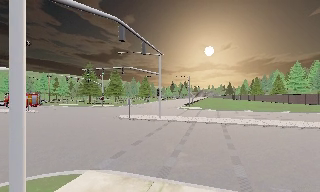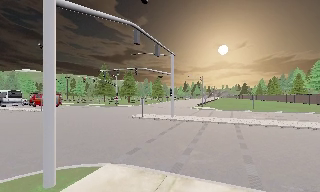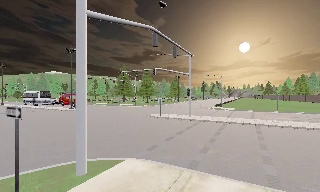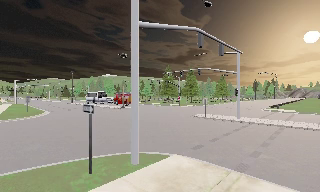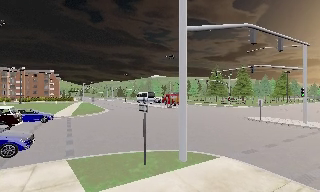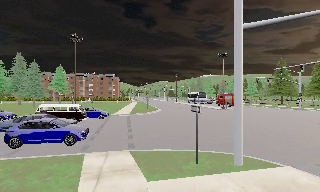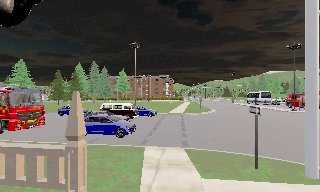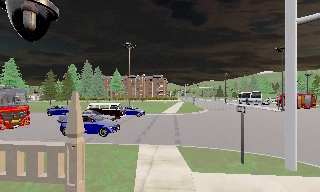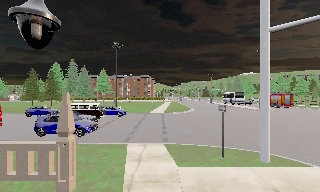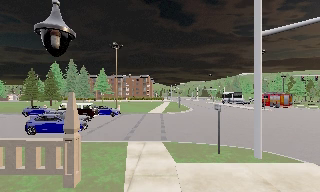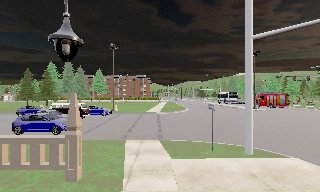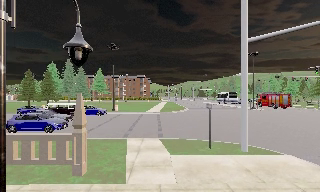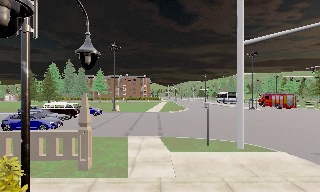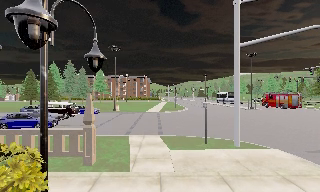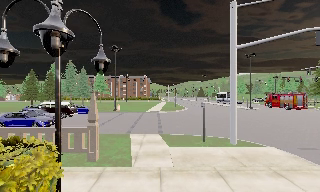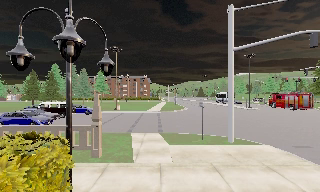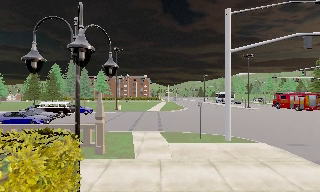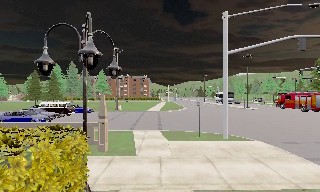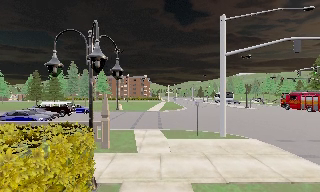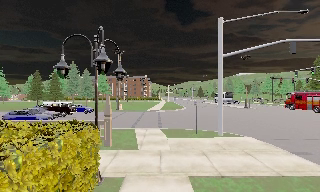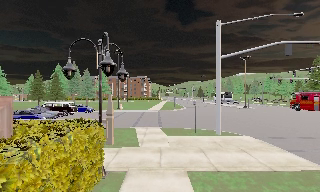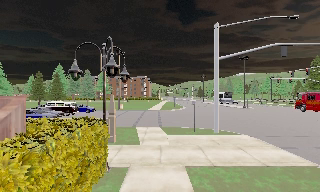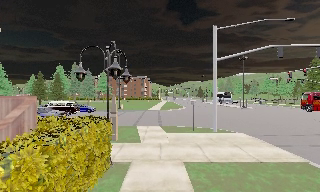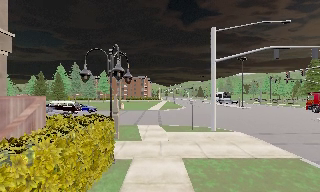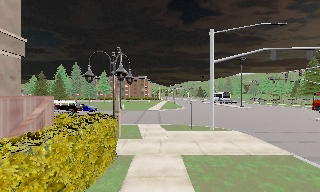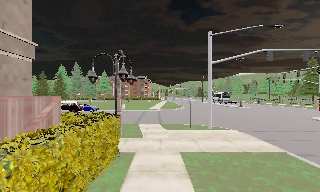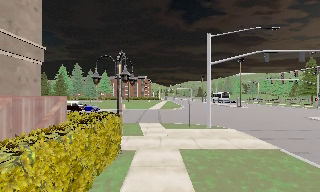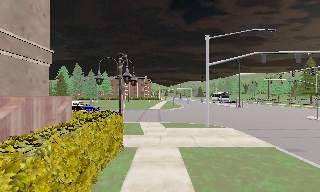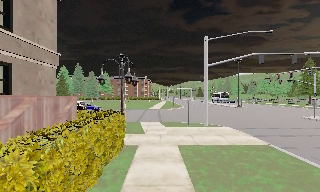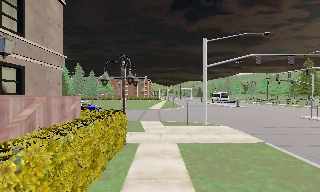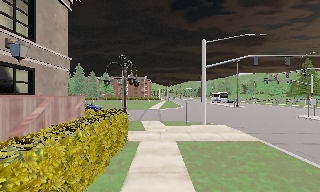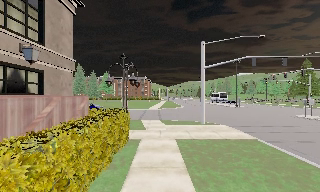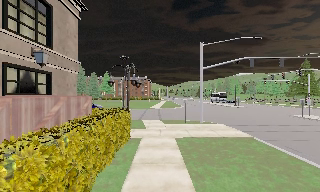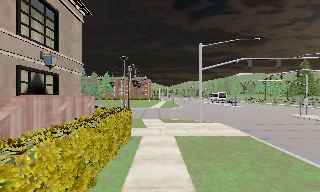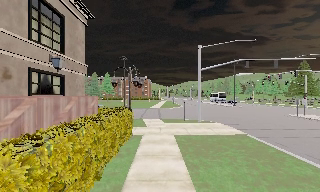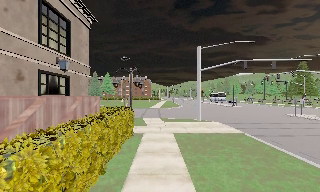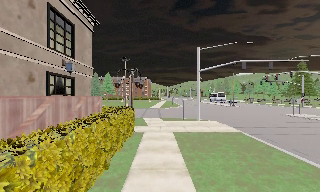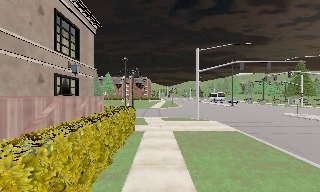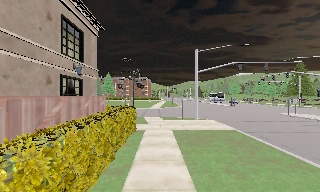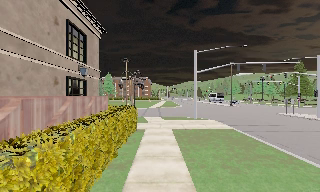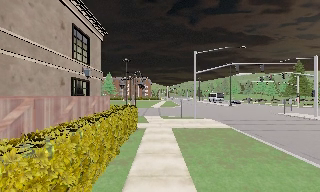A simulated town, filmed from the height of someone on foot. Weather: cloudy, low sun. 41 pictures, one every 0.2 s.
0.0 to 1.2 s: The camera swings to its left by about 80 degrees, and the scene slides to the right. It travels backward, about 2.5 m.
1.2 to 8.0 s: The camera travels backward, about 13 m, so what stands in front gets smaller.
The film runs backward here.
